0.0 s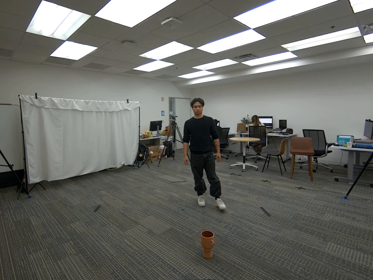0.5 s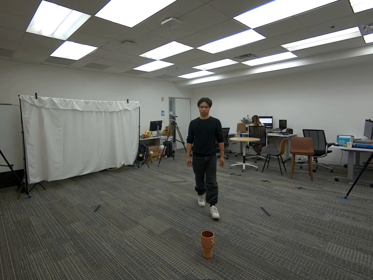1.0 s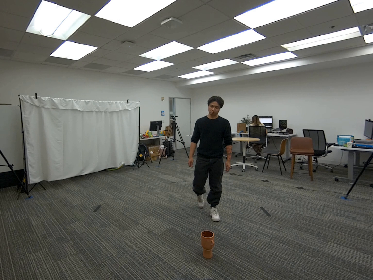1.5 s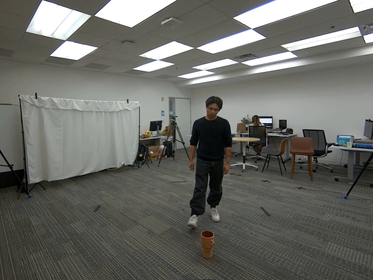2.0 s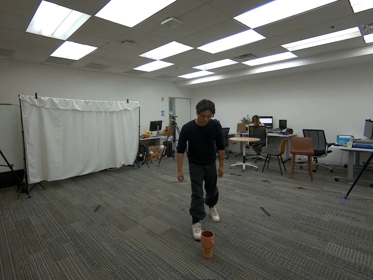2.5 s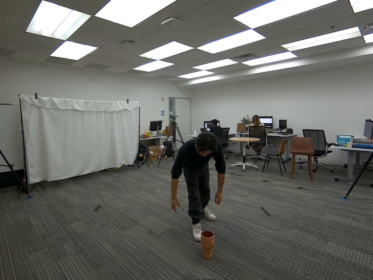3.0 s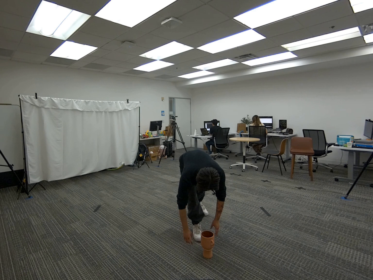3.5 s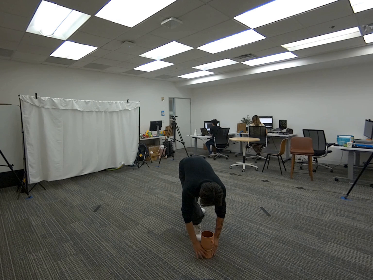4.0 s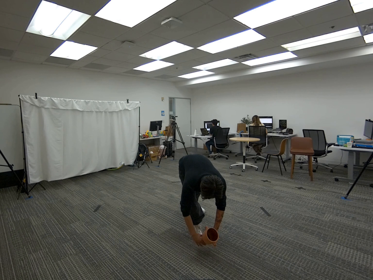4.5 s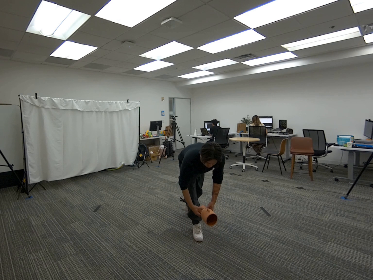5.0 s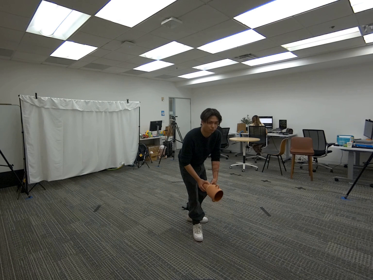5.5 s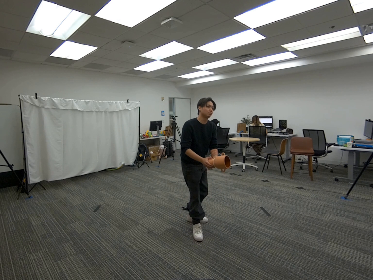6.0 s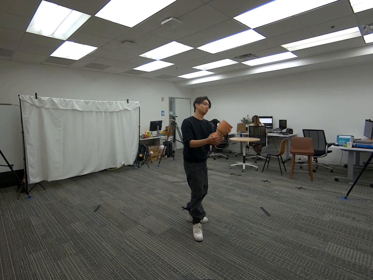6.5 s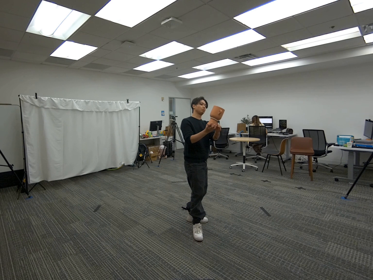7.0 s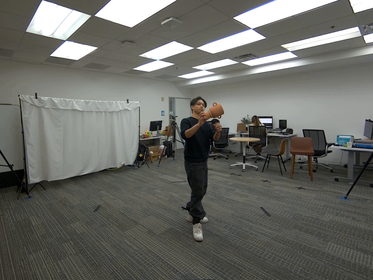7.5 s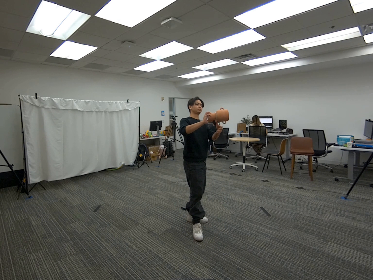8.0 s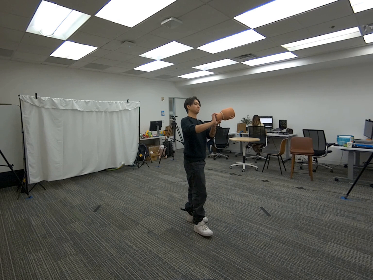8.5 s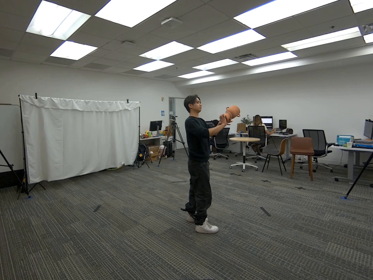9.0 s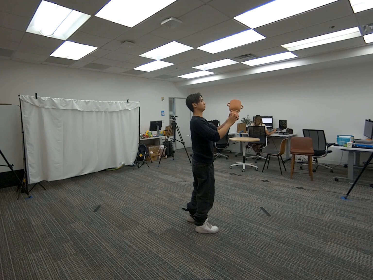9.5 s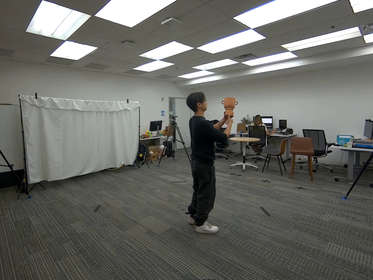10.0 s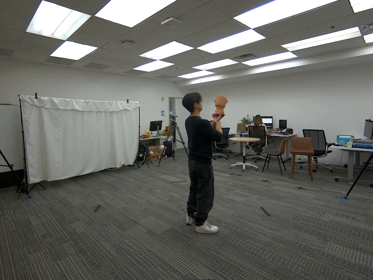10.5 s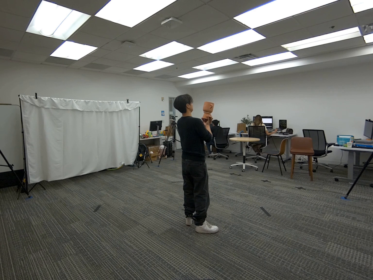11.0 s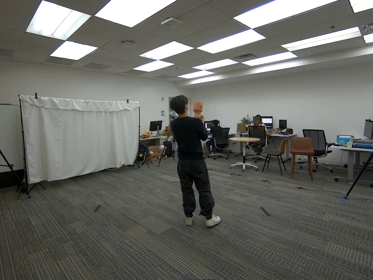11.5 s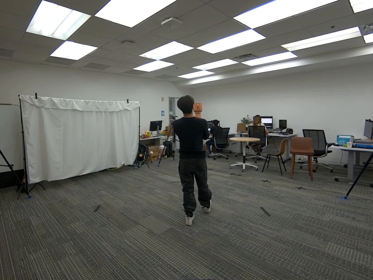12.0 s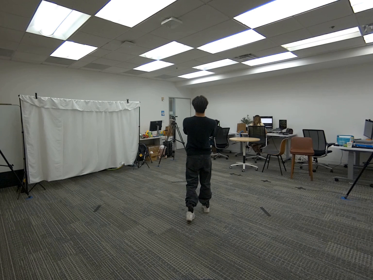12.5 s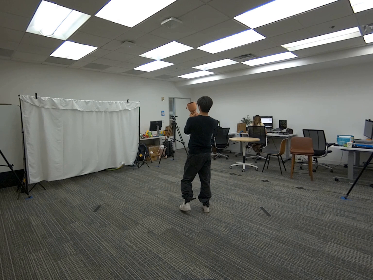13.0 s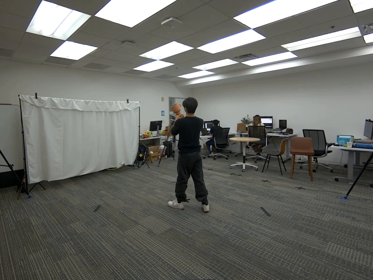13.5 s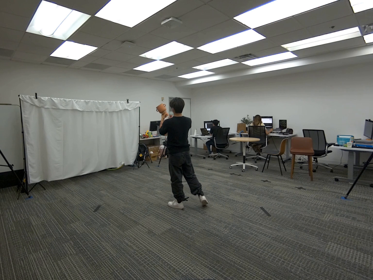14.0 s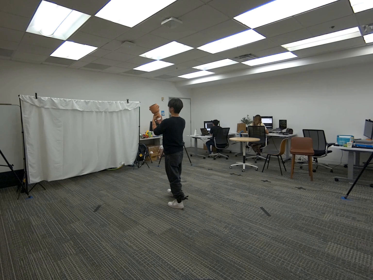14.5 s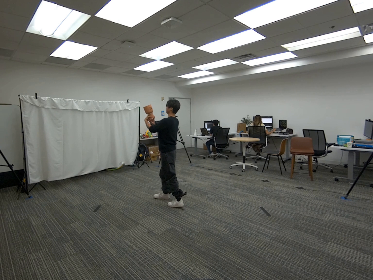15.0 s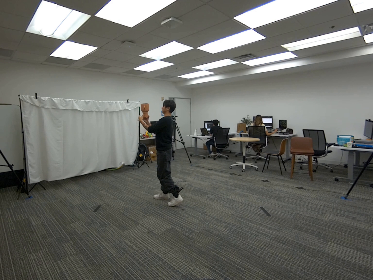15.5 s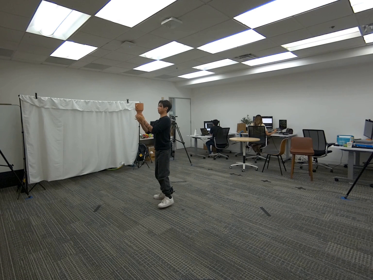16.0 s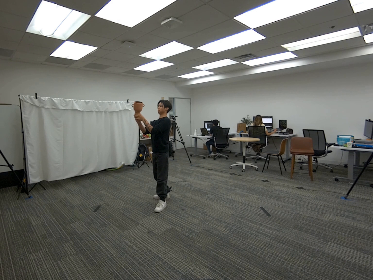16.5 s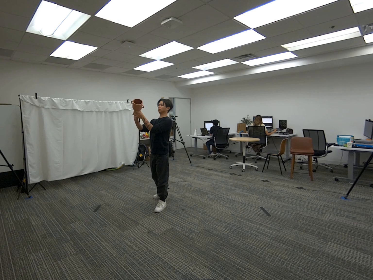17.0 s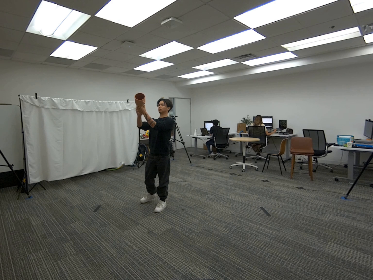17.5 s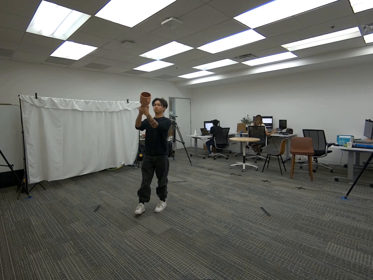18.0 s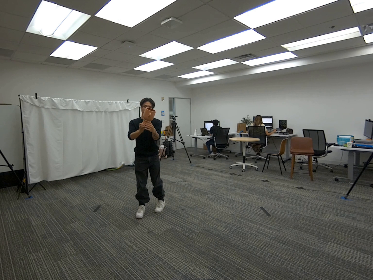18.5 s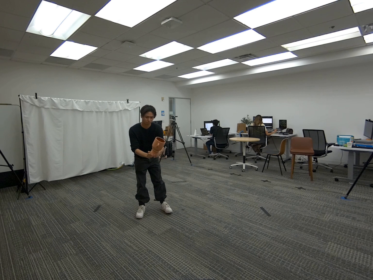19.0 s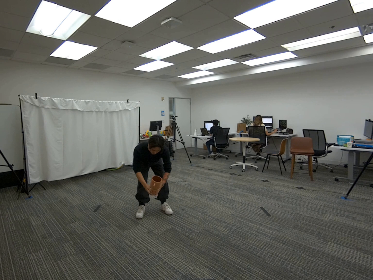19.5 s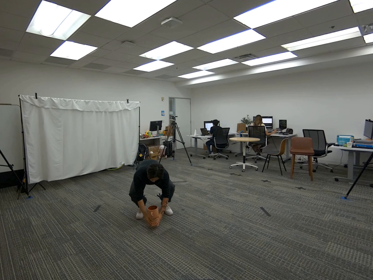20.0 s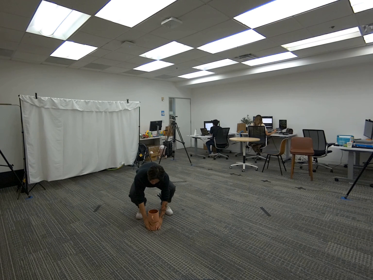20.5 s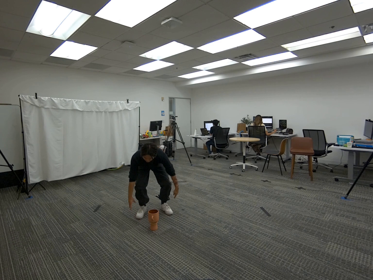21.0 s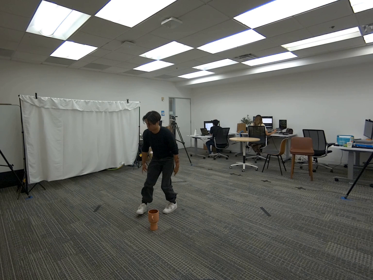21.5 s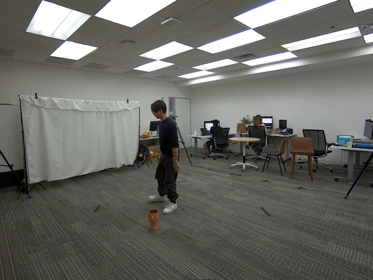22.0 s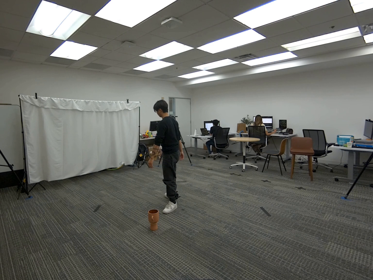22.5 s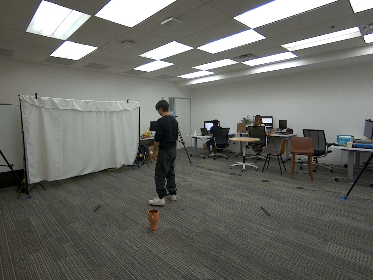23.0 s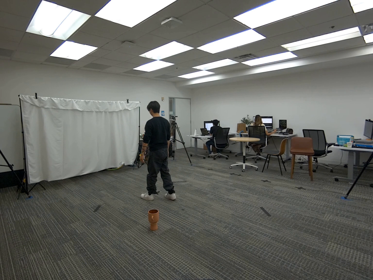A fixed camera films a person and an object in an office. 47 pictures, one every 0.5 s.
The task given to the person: Walk over to the ceramic vase on the floor and pick up the ceramic vase using both hands. Proceed to rotate the ceramic vase as you walk within the bounding area. Place the ceramic vase on the ground when complete.
